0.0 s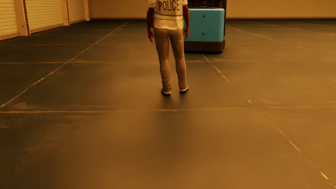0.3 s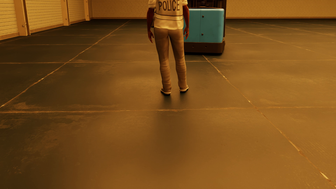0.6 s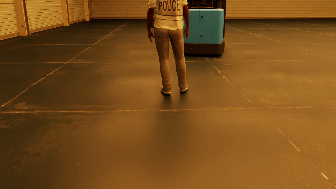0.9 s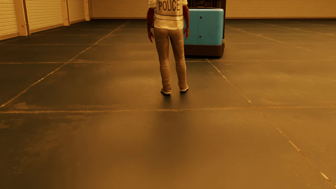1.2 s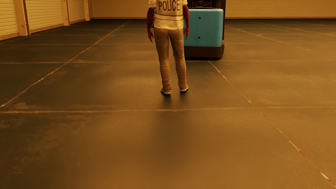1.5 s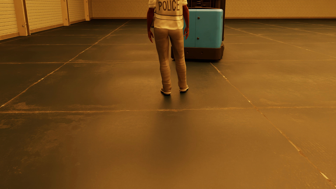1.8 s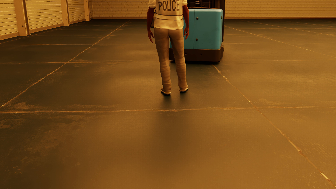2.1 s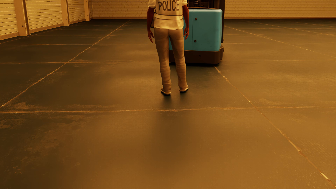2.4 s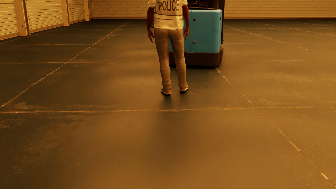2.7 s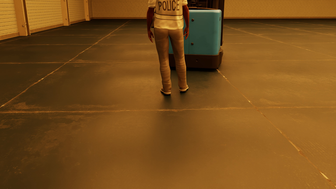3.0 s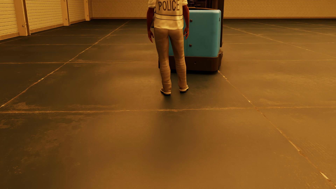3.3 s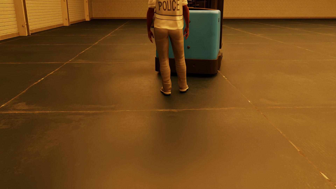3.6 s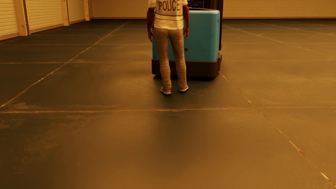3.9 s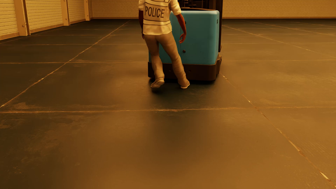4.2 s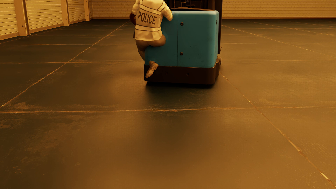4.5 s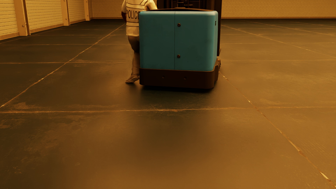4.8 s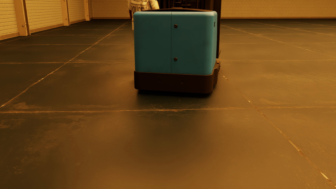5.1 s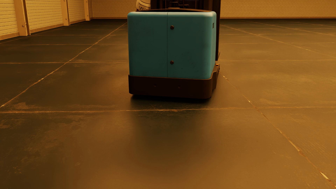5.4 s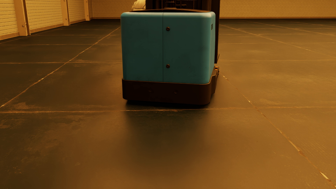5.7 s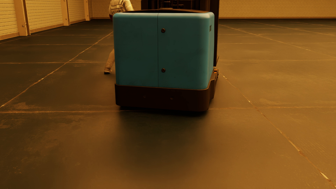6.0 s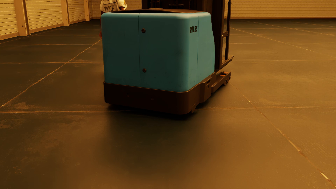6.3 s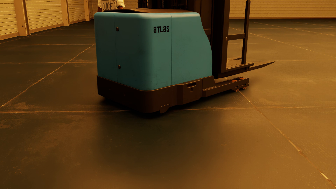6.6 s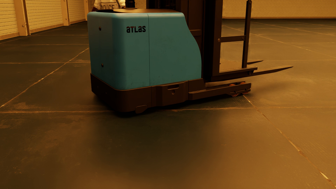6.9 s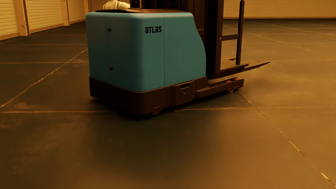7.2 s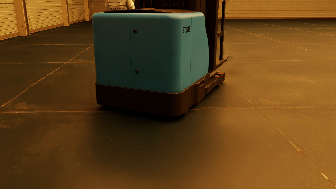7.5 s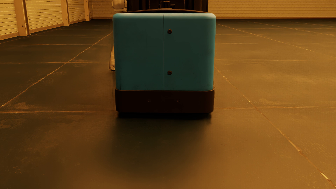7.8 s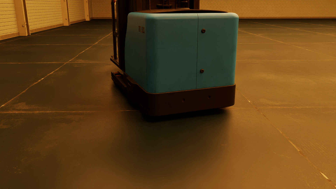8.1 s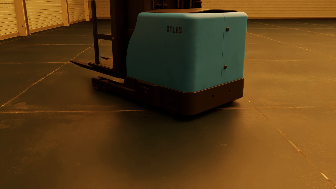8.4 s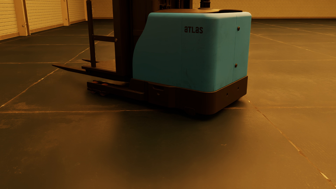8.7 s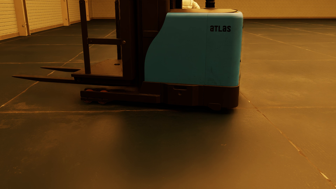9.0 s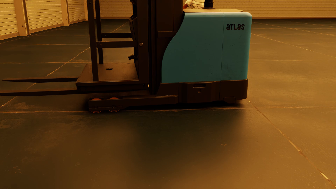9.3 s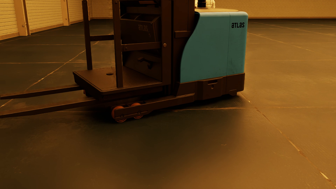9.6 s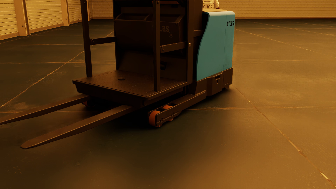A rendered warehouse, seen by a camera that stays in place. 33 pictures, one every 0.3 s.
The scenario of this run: Near miss between a forklift and a person.
